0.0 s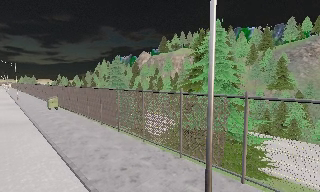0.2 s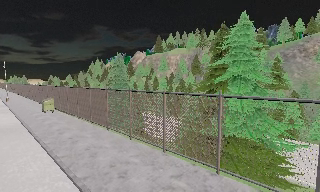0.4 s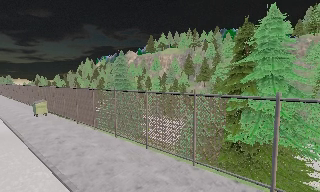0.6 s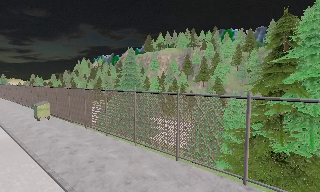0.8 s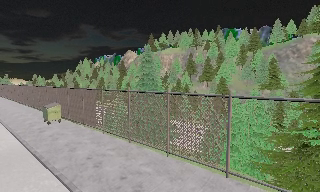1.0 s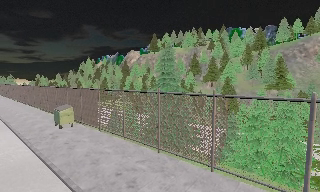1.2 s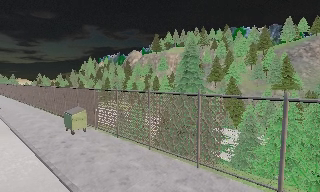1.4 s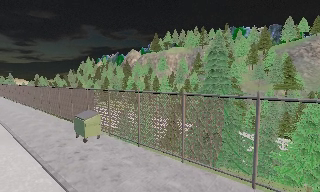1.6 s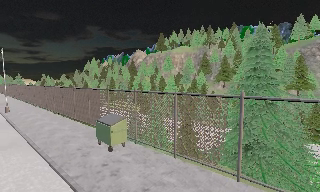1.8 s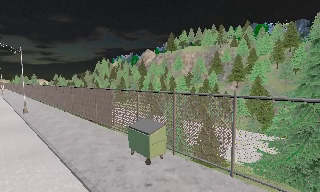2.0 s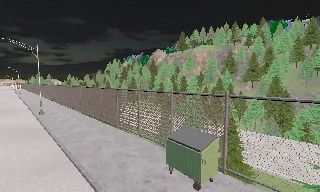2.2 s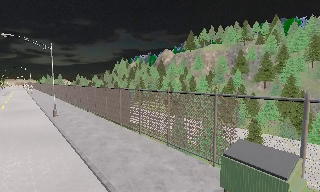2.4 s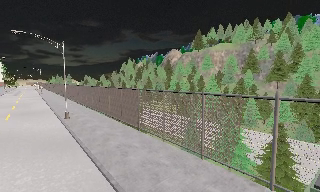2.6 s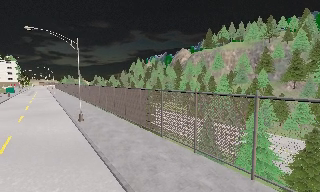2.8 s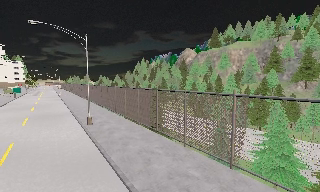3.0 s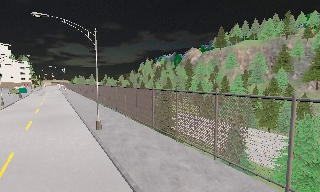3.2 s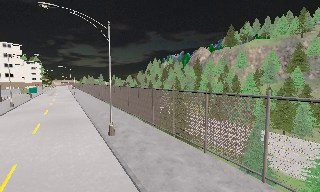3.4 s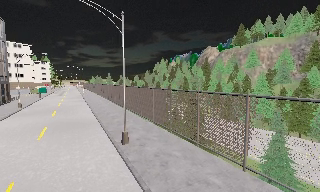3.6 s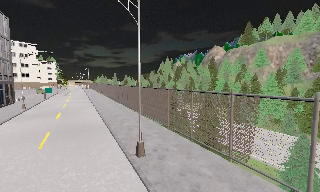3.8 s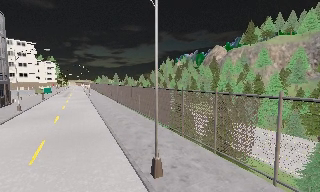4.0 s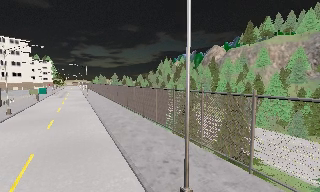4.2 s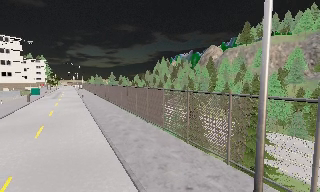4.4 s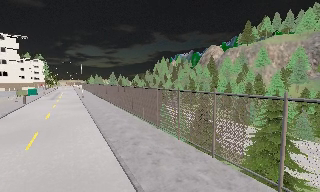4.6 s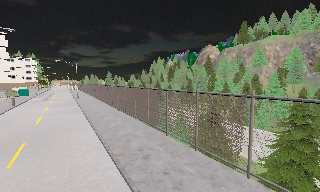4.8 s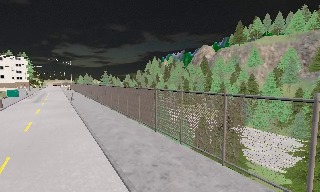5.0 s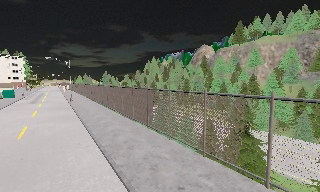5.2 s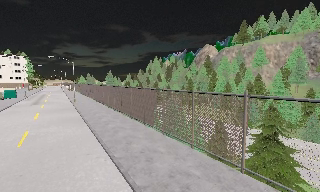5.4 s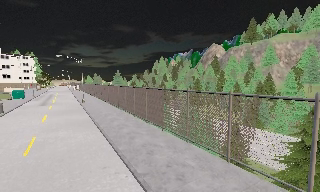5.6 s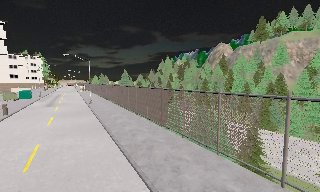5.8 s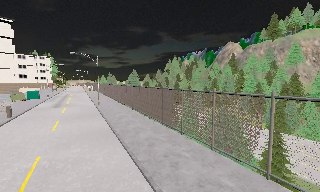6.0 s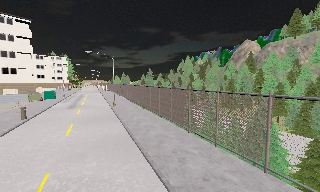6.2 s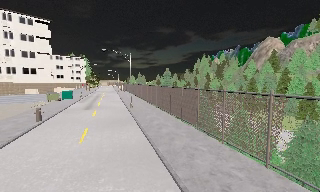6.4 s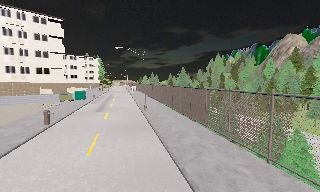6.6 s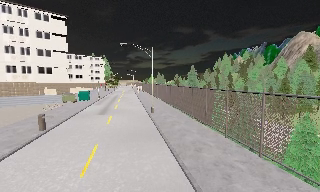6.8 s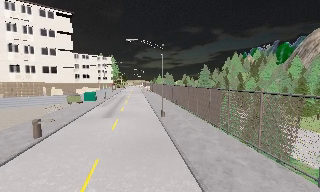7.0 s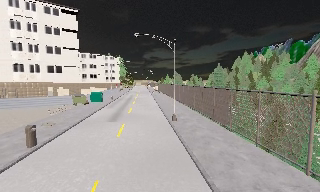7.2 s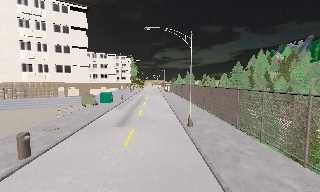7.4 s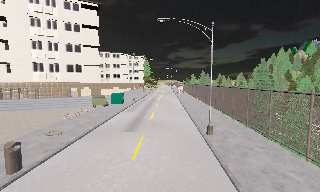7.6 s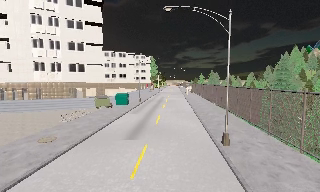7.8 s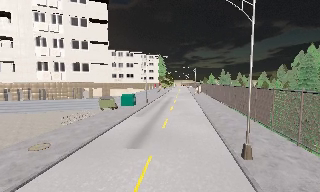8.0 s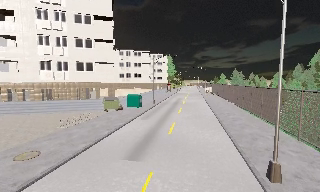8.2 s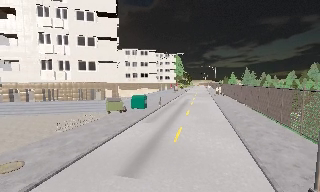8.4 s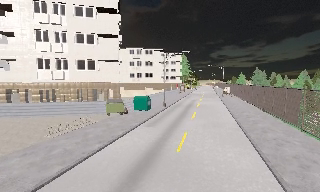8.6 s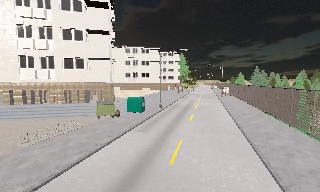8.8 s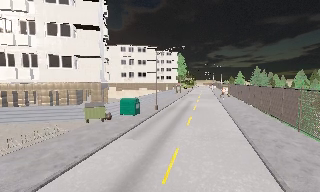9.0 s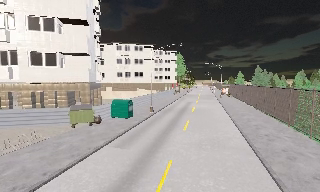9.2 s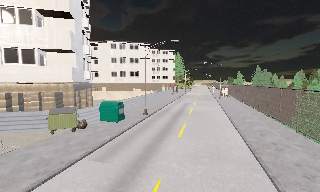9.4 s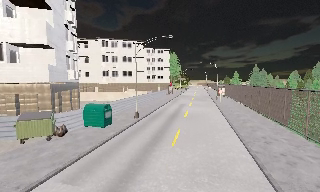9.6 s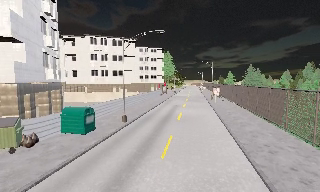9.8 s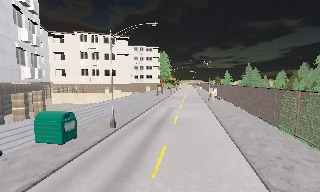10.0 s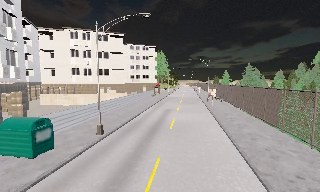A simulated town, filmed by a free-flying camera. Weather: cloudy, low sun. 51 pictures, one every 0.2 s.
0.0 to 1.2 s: The camera travels to its left and forward, about 13 m, so close, fixed things drift to the right.
1.2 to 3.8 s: The scene slides to the right, as the camera pans about 25 degrees to its left. It travels forward and to its left, about 25 m, so what stands in front looms larger.
3.8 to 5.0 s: The camera travels forward and to its left, about 12 m, so what stands in front looms larger.
5.0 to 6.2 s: The camera swings to its left by about 15 degrees, and the scene slides to the right. It travels forward and to its left, about 11 m, so what stands in front looms larger.
6.2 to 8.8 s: The camera pans to its left, which is counterclockwise from overhead, by about 35 degrees. It travels forward, about 20 m.
8.8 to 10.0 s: The camera travels forward, about 9 m, so what stands in front looms larger.
The film runs forward here.
